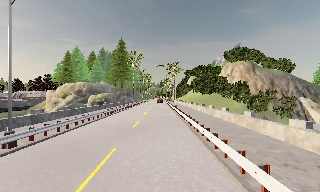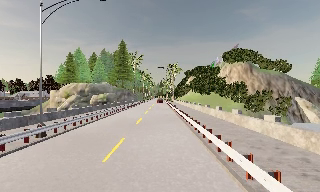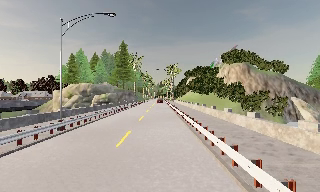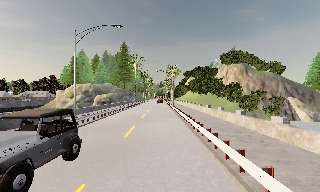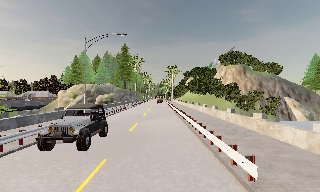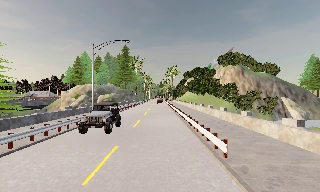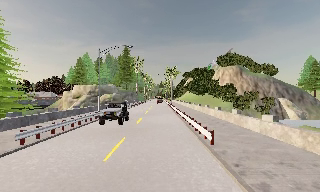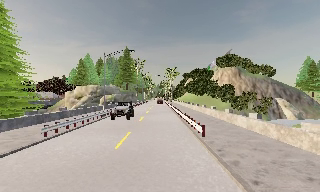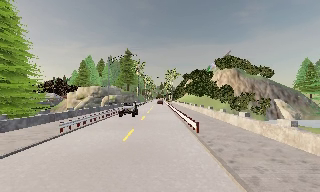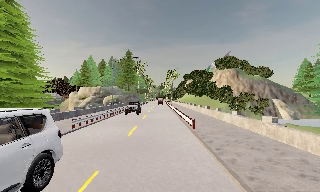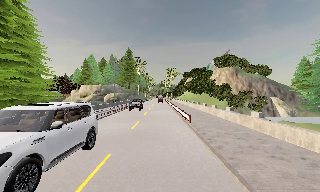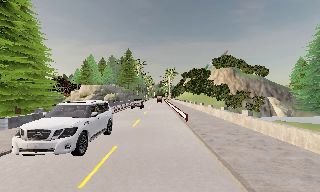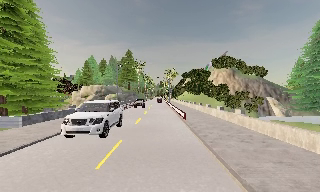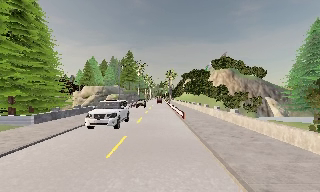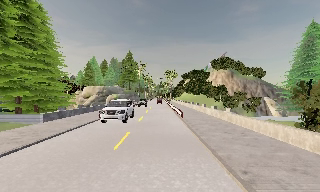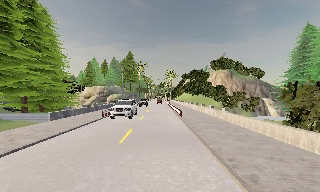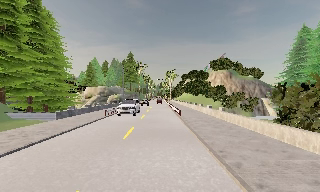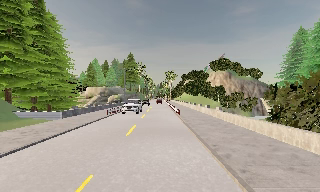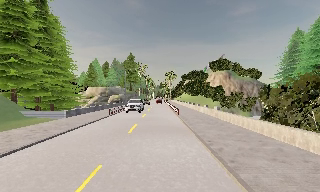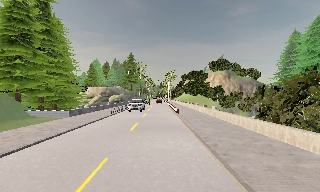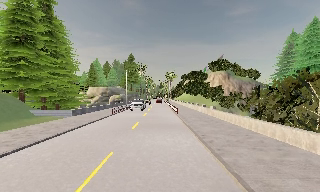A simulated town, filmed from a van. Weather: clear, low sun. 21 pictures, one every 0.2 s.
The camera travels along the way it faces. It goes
backward.
0.0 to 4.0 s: The camera travels backward, about 25 m, so what stands in front gets smaller. It loses speed.
The film runs backward here.
